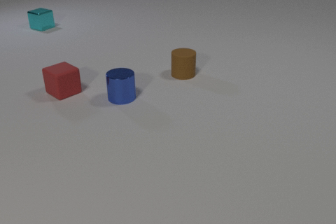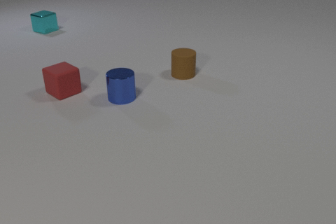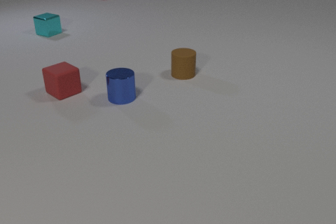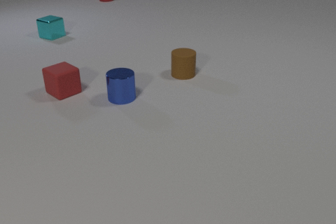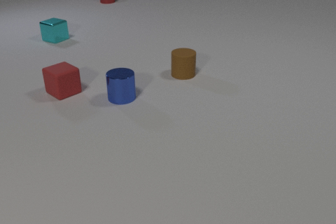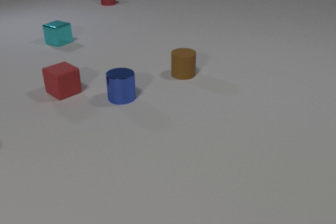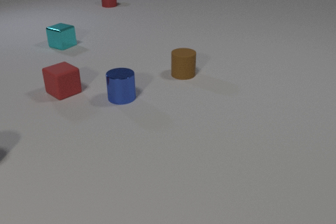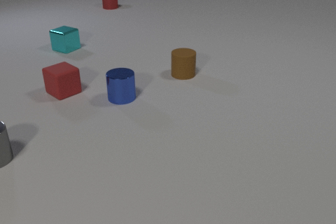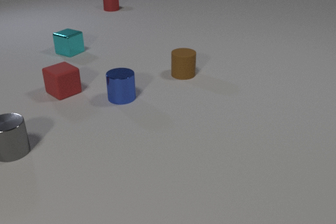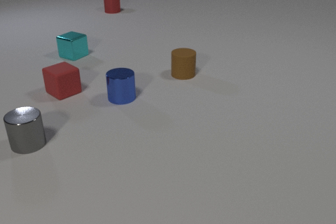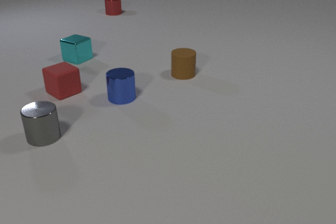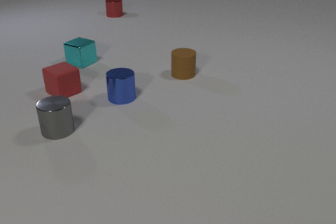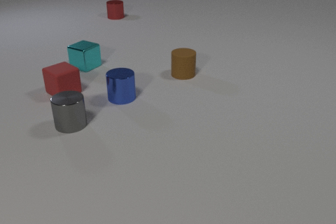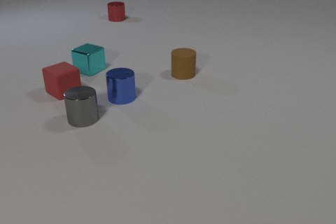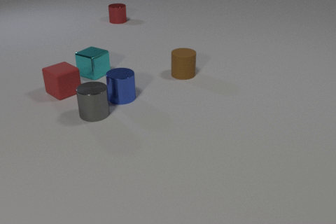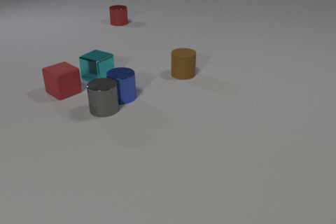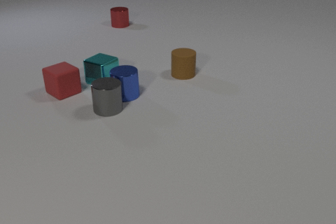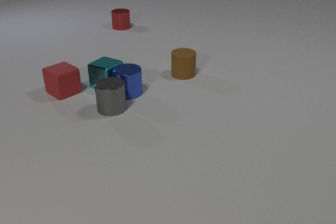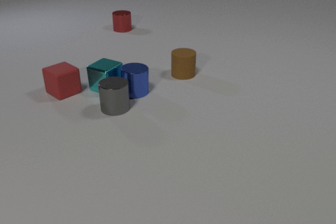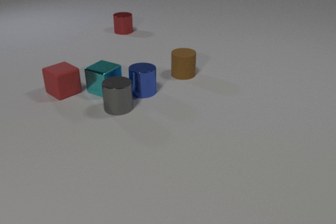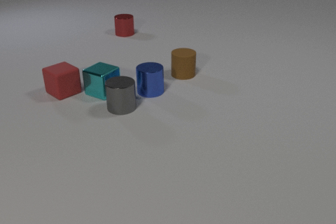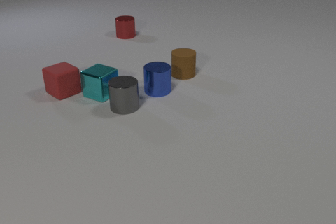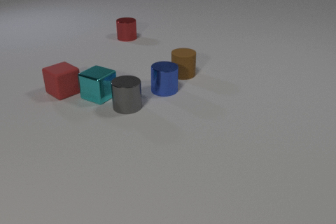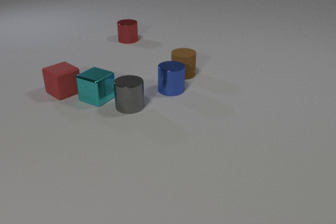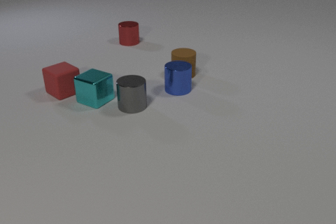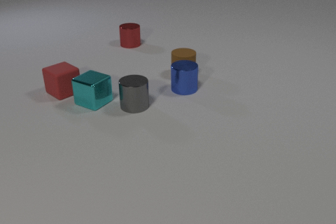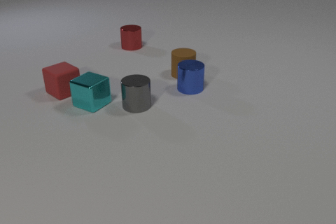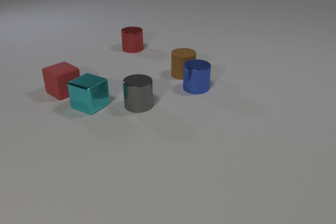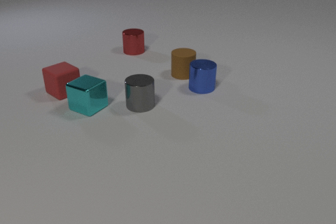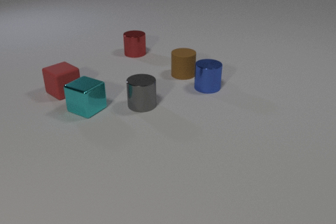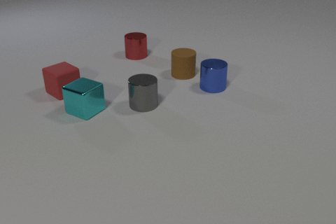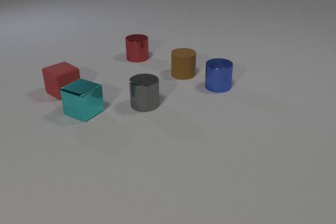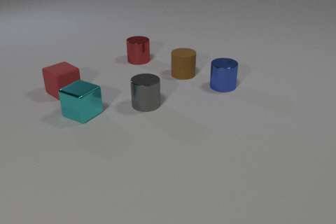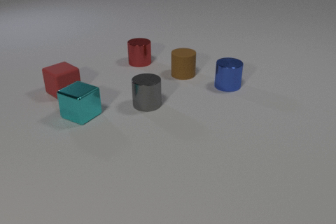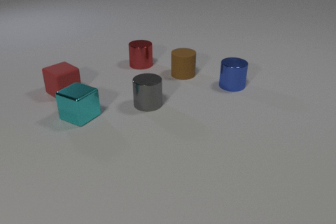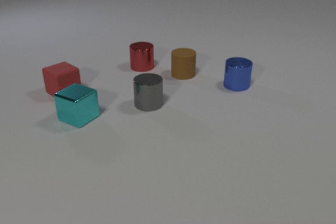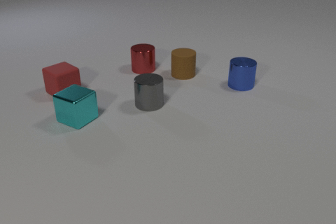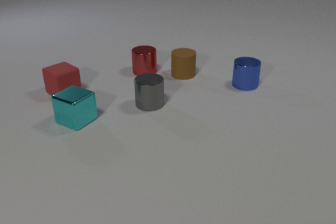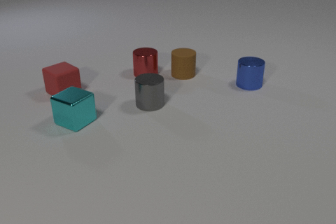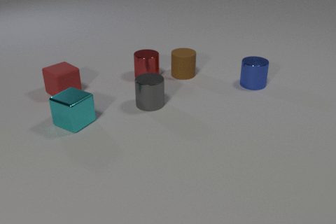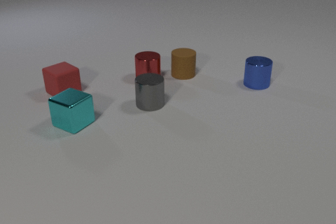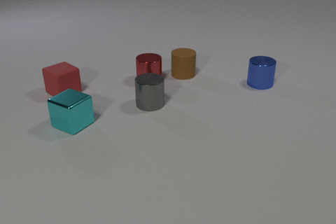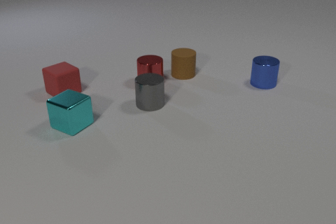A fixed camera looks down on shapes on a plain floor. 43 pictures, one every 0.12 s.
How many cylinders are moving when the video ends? 2.
What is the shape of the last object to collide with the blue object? cube.
What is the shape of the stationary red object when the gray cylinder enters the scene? cube.
0.00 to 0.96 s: The gray metal cylinder comes in at the left edge, slides to the right. The cyan metal cube slides toward the camera. The red metal cylinder comes in at the top edge, slides toward the camera.
0.96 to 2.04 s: The gray metal cylinder slides to the right and away from the camera. The blue metal cylinder slides away from the camera and to the right. The cyan metal cube slides toward the camera. The red metal cylinder slides toward the camera. The gray metal cylinder and the blue metal cylinder collide.
2.04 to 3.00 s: The gray metal cylinder slides to the right. The blue metal cylinder slides to the right. The cyan metal cube slides toward the camera and to the left. The red metal cylinder slides toward the camera. The blue metal cylinder and the cyan metal cube collide.
3.00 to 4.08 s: The gray metal cylinder slides to the right. The blue metal cylinder slides to the right. The cyan metal cube slides toward the camera and to the left. The red metal cylinder slides toward the camera.
4.08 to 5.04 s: The blue metal cylinder slides to the right. The cyan metal cube slides toward the camera and to the left. The red metal cylinder slides toward the camera.
